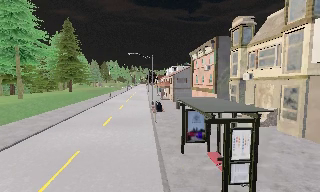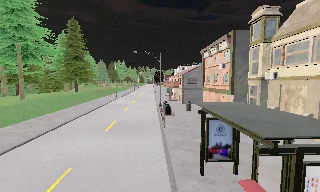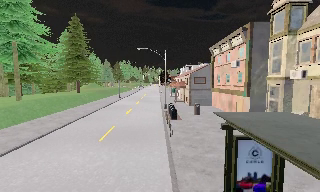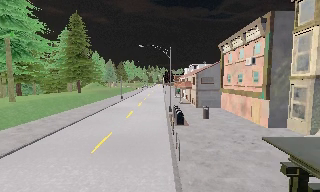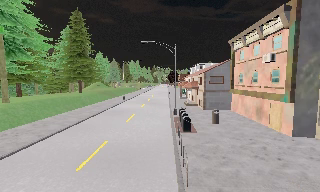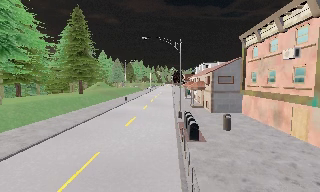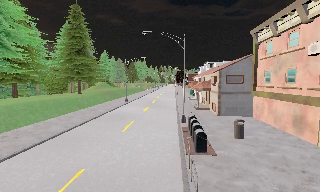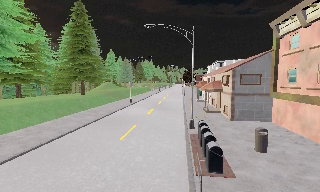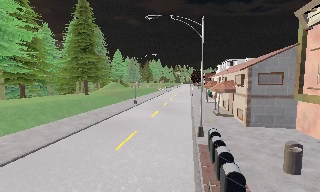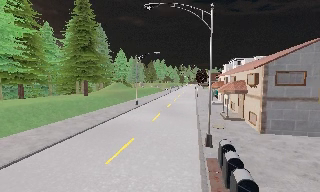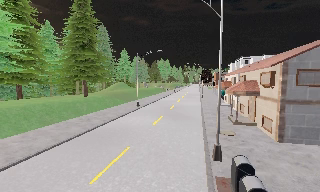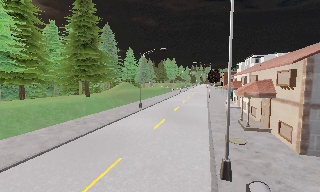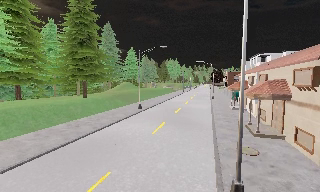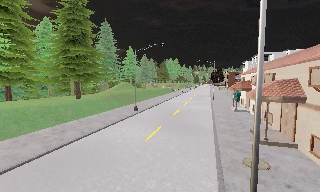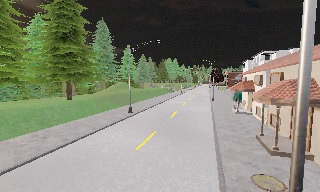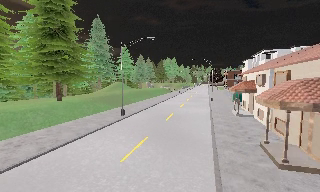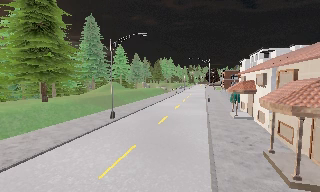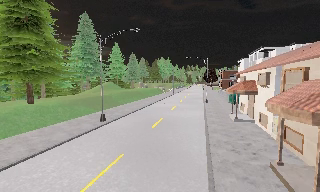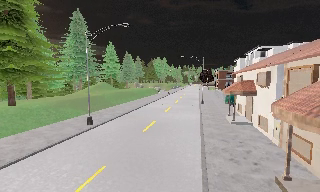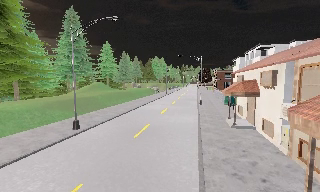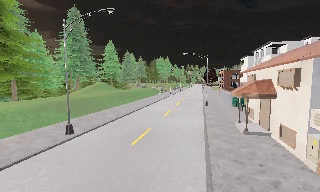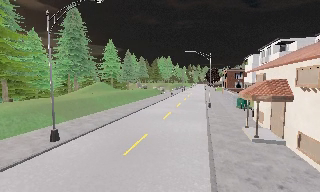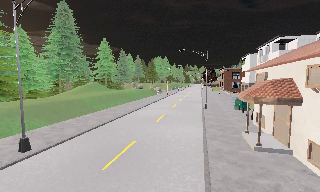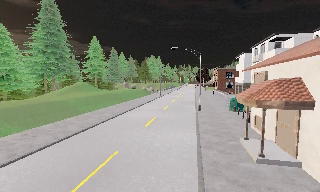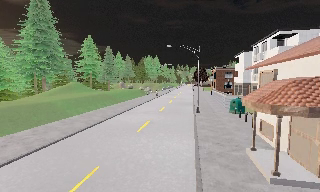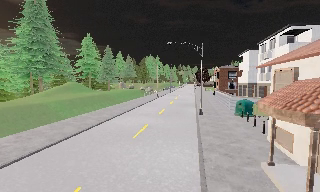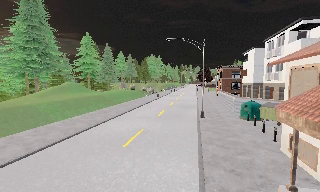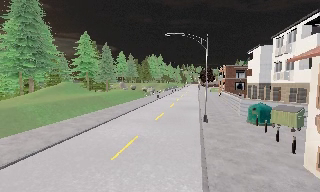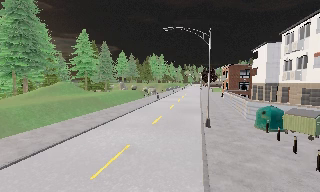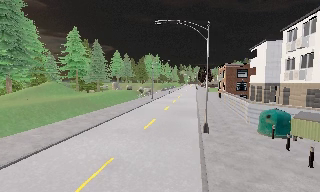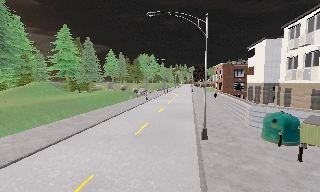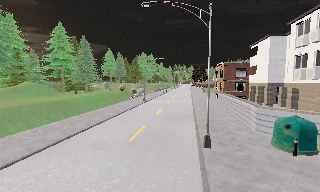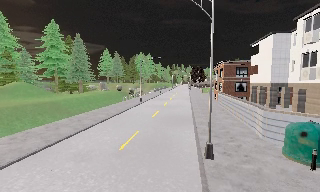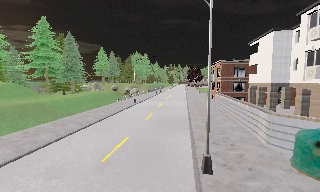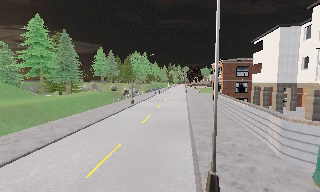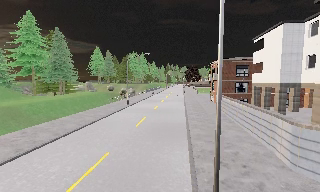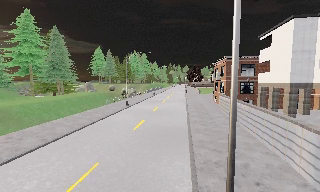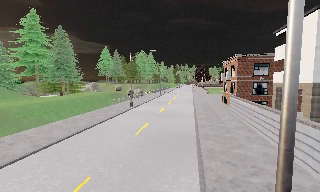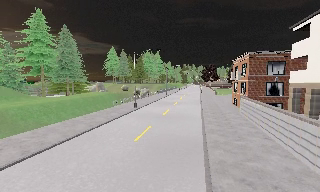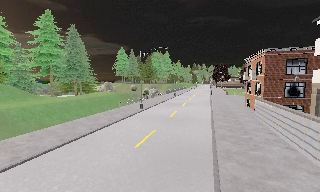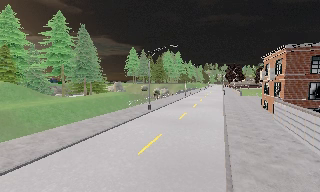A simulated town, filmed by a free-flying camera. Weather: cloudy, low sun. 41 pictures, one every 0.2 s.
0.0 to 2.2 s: The camera pans to its left, which is counterclockwise from overhead, by about 20 degrees. It travels forward, about 18 m, so what stands in front looms larger.
2.2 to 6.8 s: The camera travels forward, about 30 m, so what stands in front looms larger.
6.8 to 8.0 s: The camera pans to its left, which is counterclockwise from overhead, by about 15 degrees. It travels forward, about 7 m, so what stands in front looms larger.
The film runs forward here.
